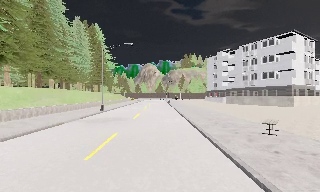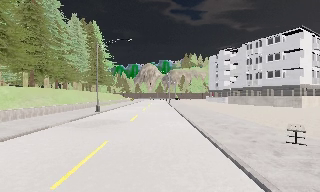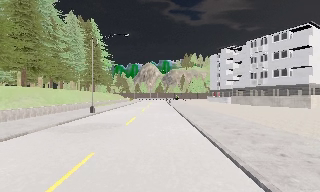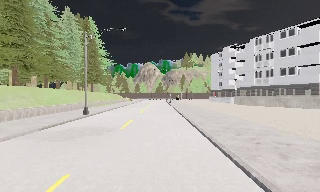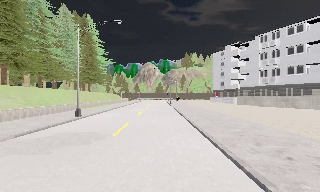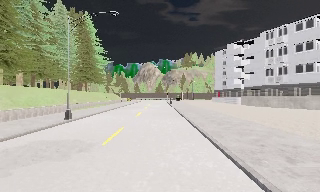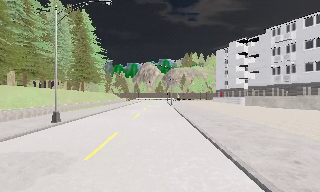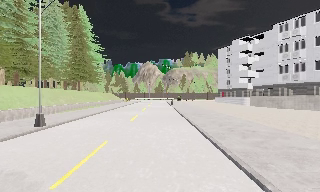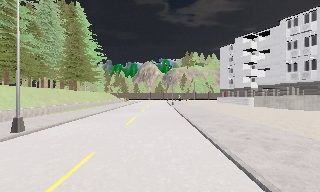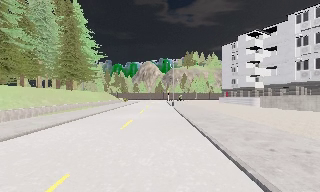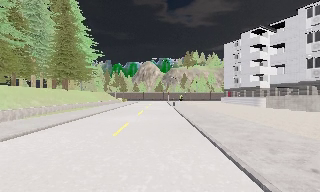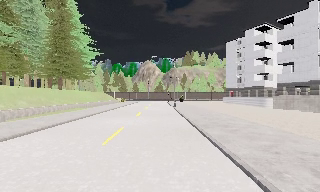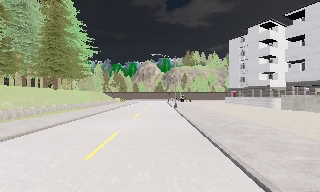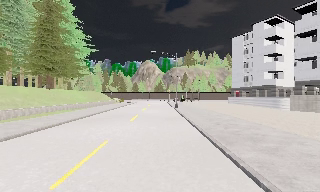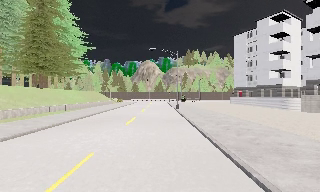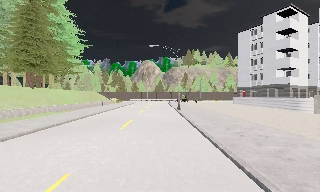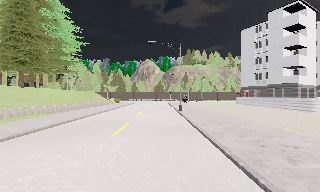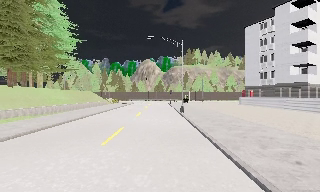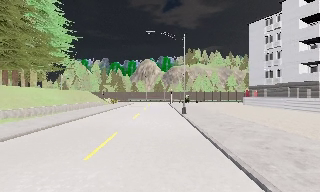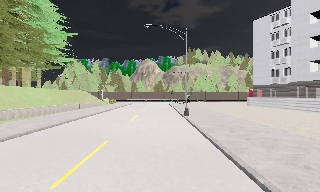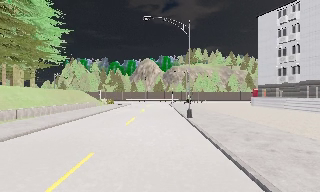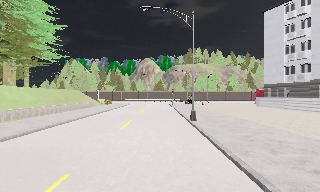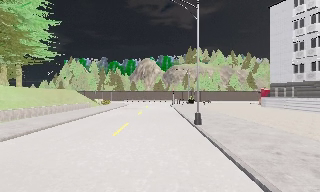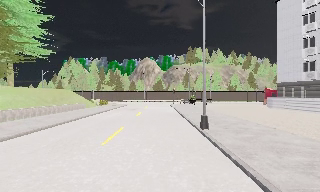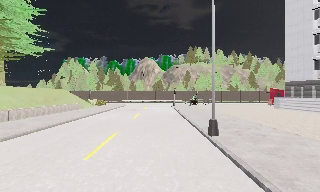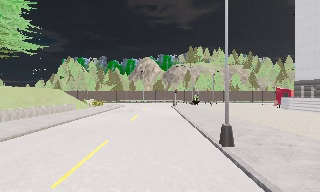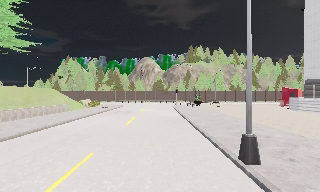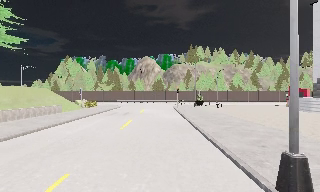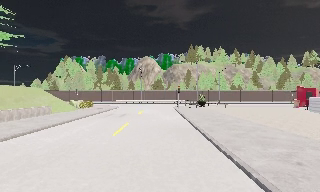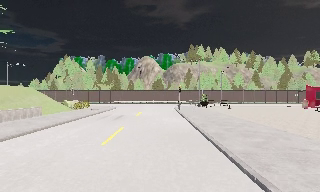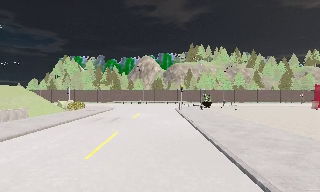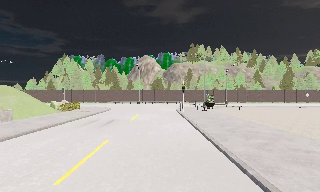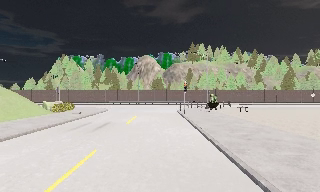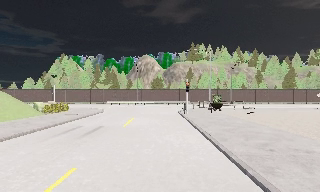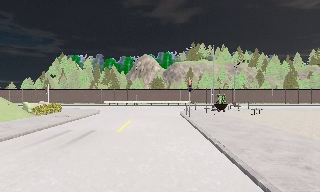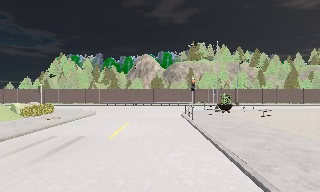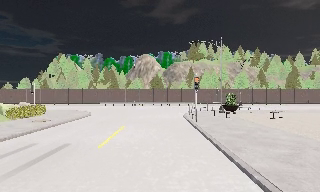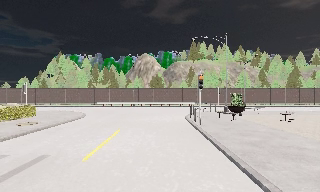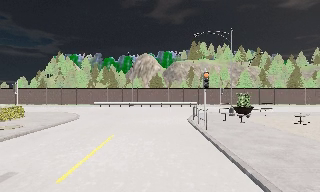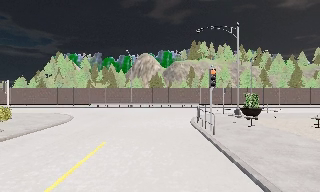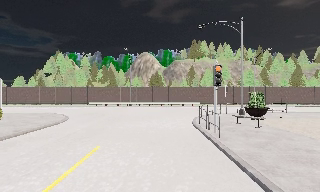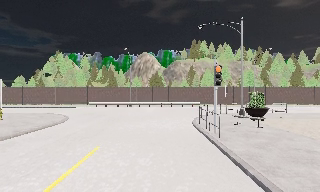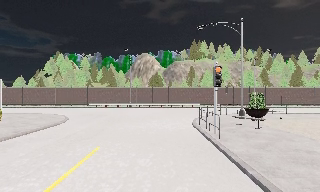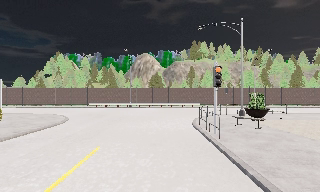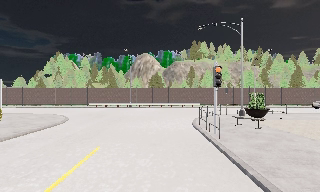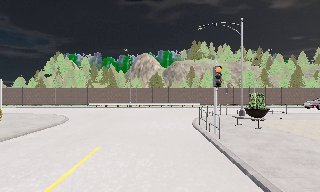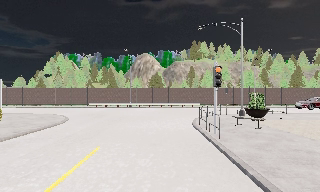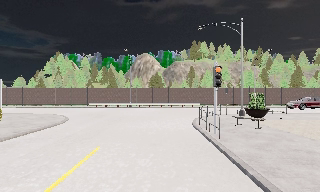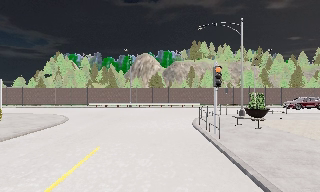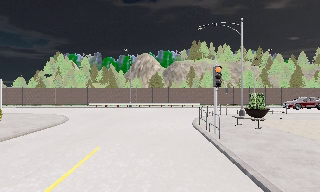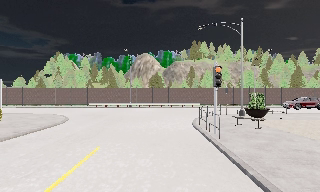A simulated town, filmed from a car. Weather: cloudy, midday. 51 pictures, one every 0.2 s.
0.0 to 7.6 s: The camera travels forward, about 50 m, so what stands in front looms larger.
7.6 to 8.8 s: The camera travels forward, about 1.5 m, so what stands in front looms larger. It loses speed.
8.8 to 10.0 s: The camera keeps its place and its aim.
The film runs forward here.
